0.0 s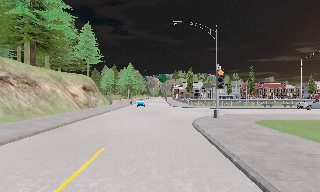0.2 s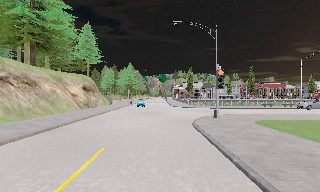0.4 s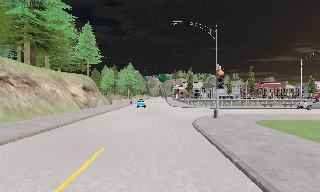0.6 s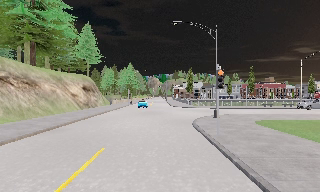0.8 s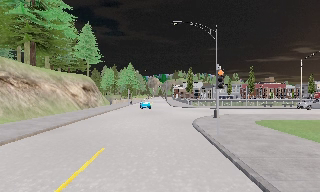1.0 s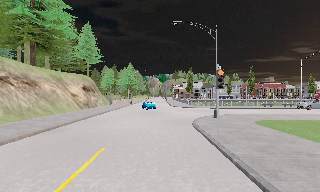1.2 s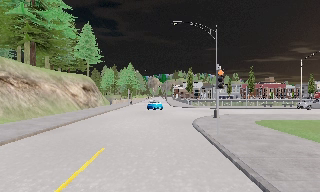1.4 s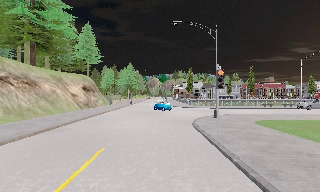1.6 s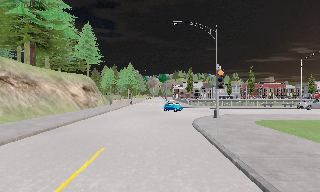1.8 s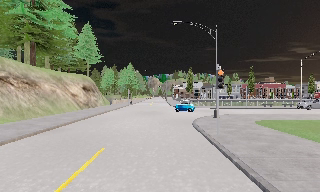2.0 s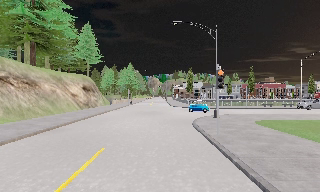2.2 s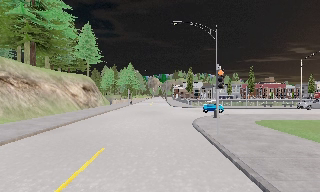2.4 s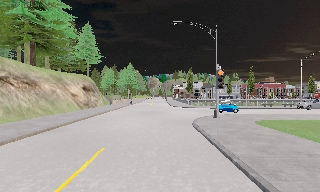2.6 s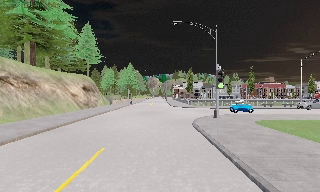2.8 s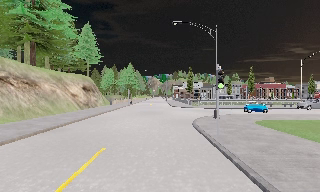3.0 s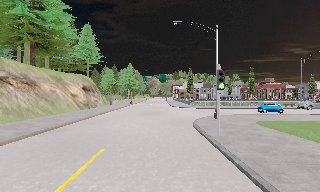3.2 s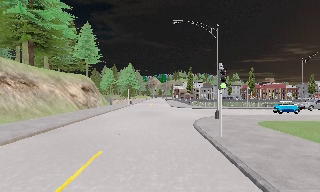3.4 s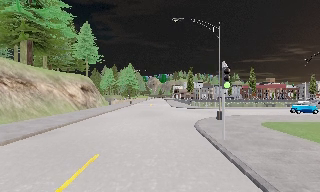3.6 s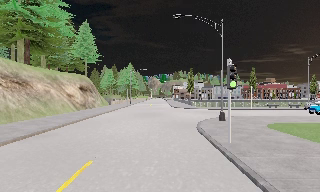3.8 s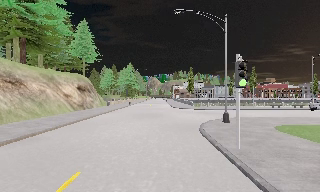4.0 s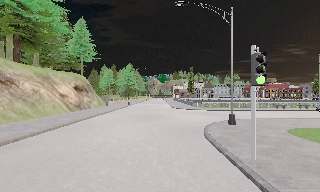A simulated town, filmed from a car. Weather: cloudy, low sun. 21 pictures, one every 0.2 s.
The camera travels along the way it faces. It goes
forward.
0.0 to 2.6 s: The camera keeps its place and its aim.
2.6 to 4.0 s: The camera travels forward, about 2.5 m, so what stands in front looms larger. It gains speed.
The film runs forward here.
